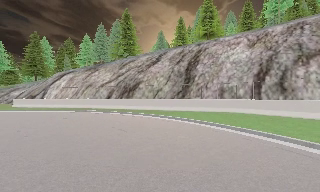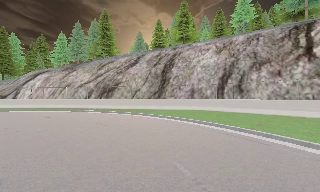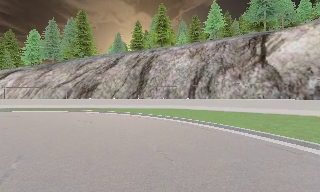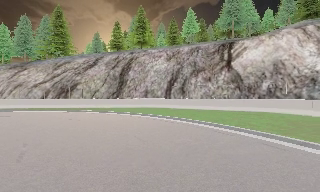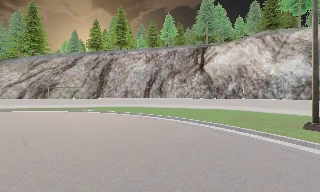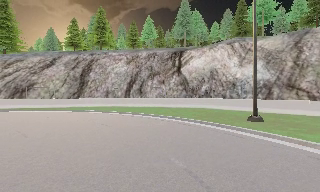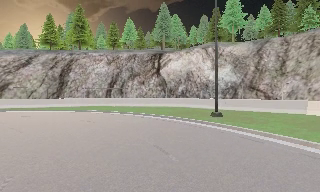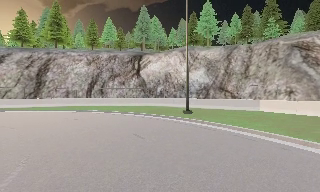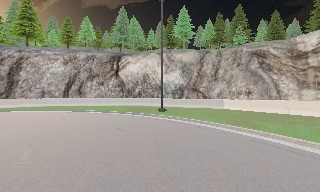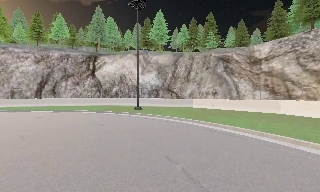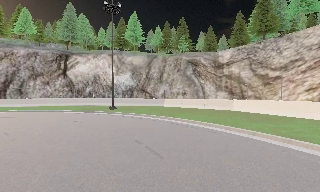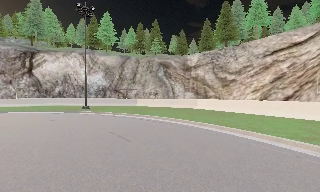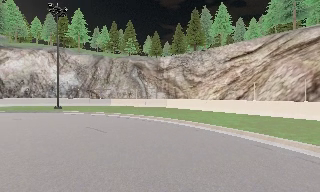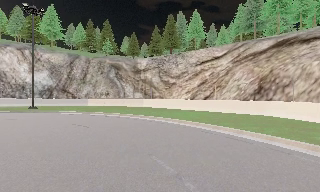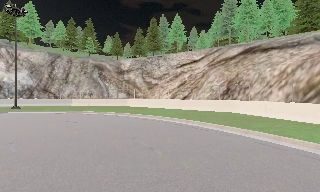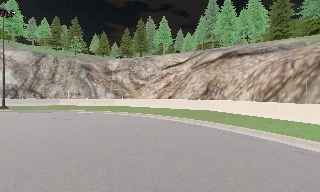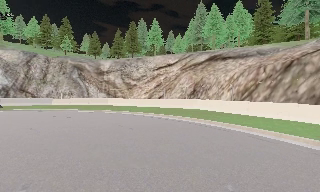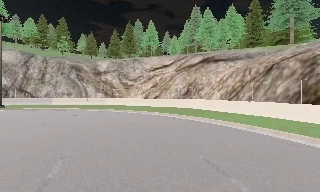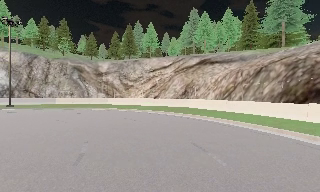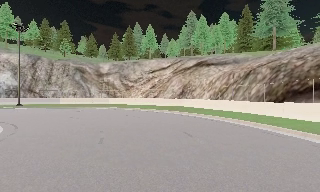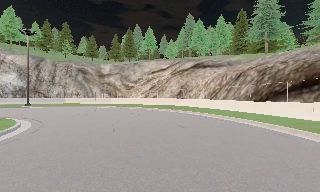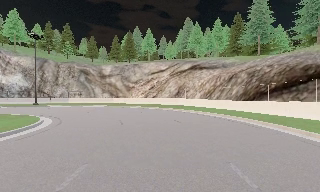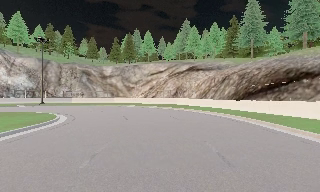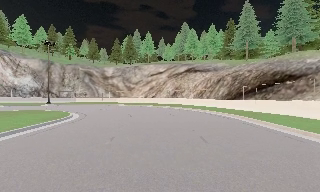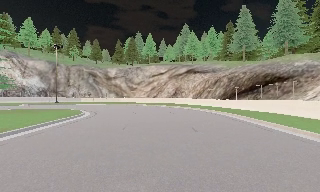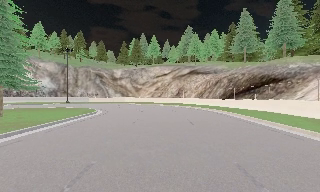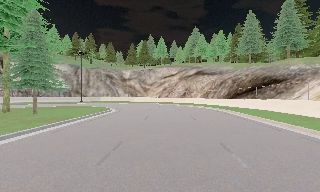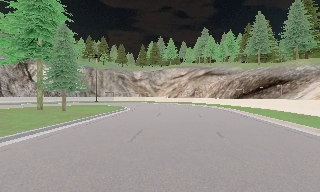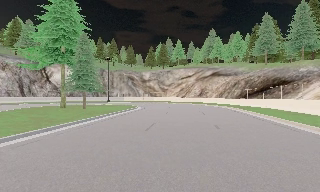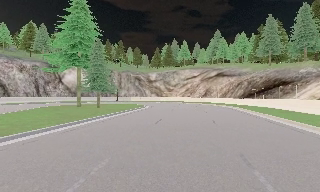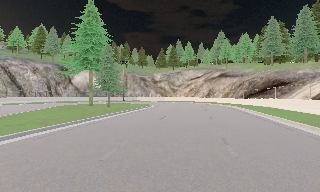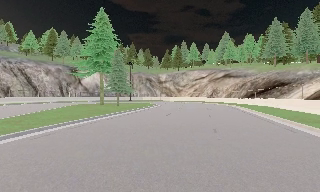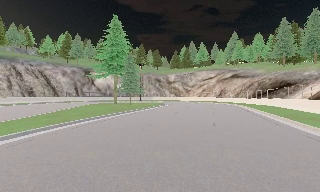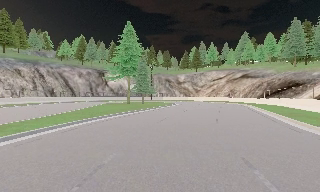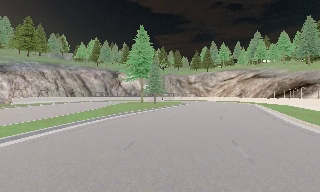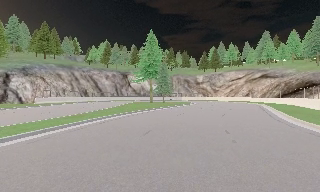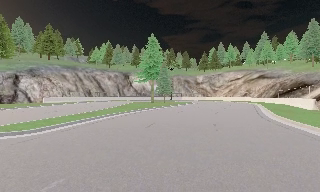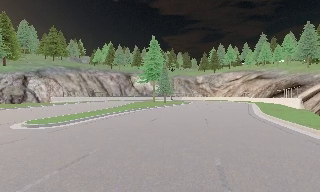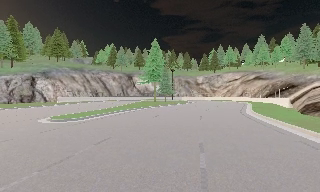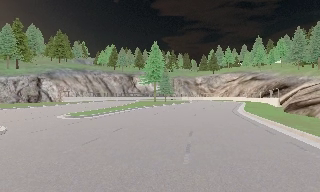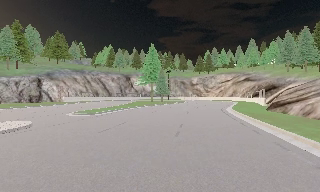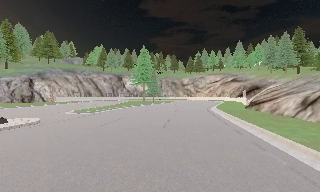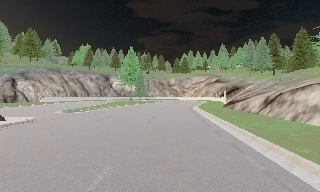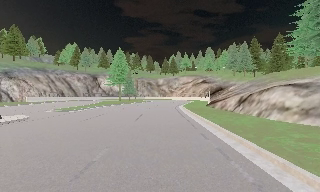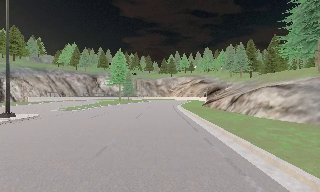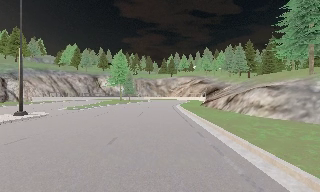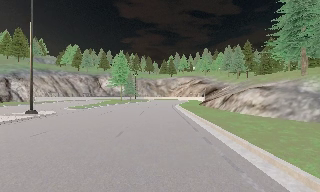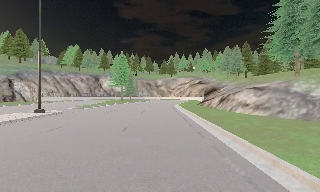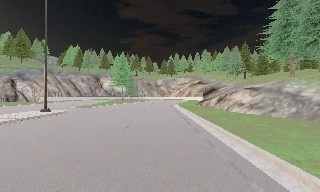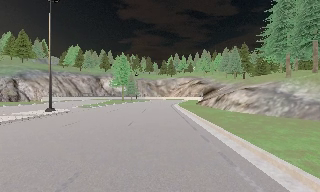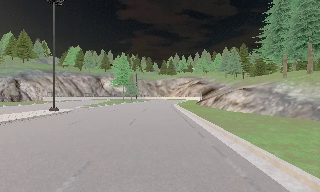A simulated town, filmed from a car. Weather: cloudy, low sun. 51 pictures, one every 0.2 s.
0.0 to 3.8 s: The scene slides to the left, as the camera pans about 115 degrees to its right. It travels backward, about 30 m.
3.8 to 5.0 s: The camera travels backward, about 11 m, so what stands in front gets smaller.
5.0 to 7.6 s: The camera swings to its left by about 30 degrees, and the scene slides to the right. It travels backward, about 25 m, so what stands in front gets smaller.
7.6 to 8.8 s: The camera swings to its right by about 15 degrees, and the scene slides to the left. It travels backward, about 10 m, so what stands in front gets smaller.
8.8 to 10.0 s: The camera travels backward, about 5 m, so what stands in front gets smaller. It loses speed.
The film runs backward here.
